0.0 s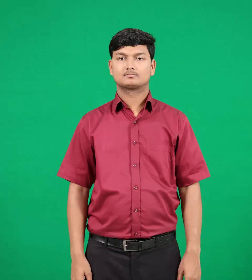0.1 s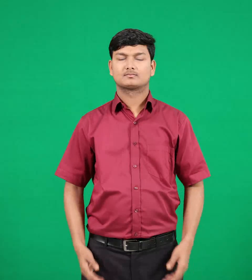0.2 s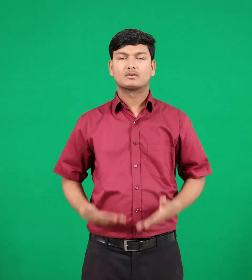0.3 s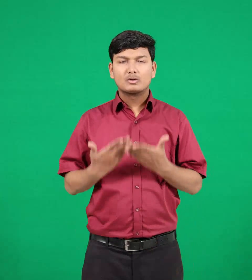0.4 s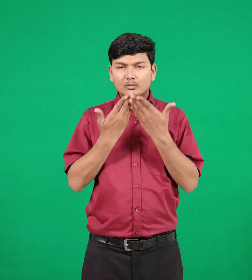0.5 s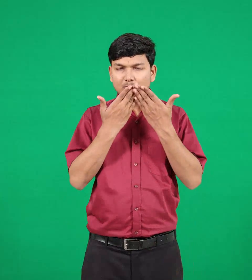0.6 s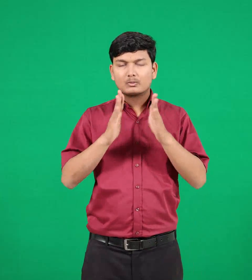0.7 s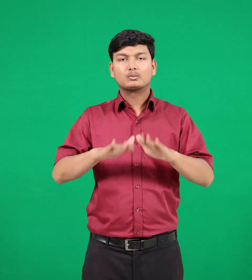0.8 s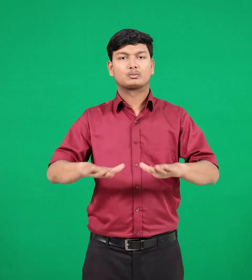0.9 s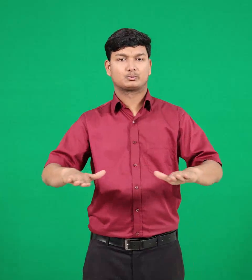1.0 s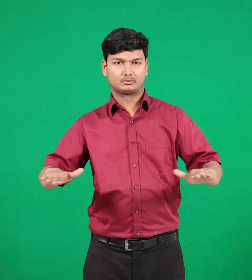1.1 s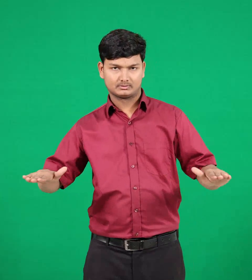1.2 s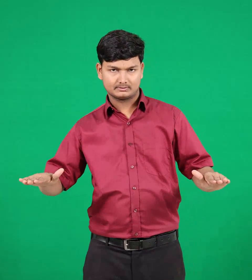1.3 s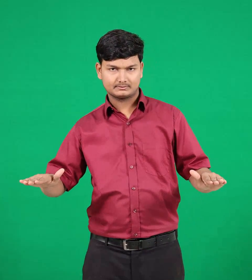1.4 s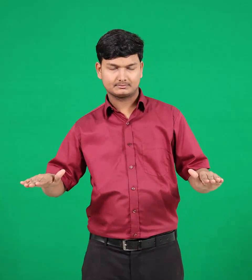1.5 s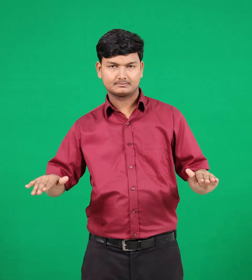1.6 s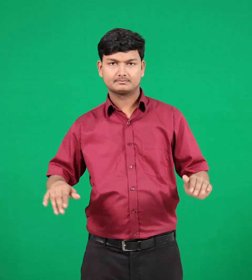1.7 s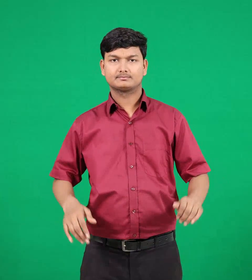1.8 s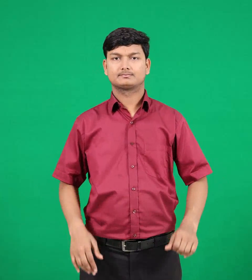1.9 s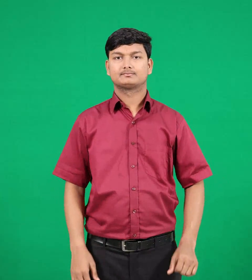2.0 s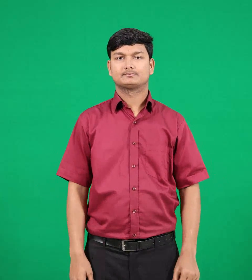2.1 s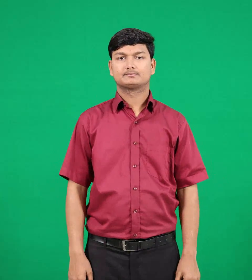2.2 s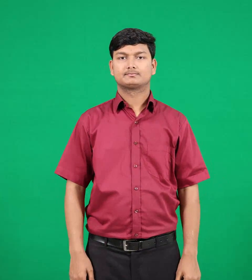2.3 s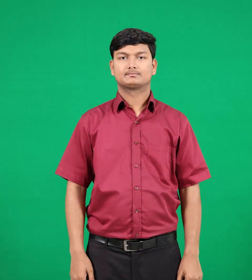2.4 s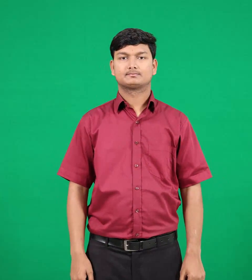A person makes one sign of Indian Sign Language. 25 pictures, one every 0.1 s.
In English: students
